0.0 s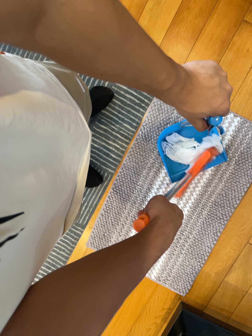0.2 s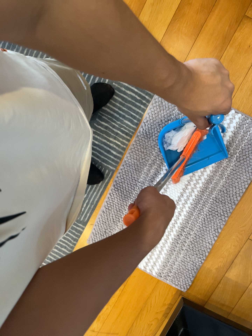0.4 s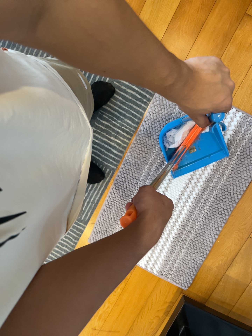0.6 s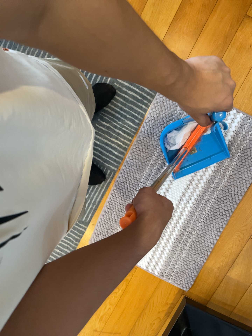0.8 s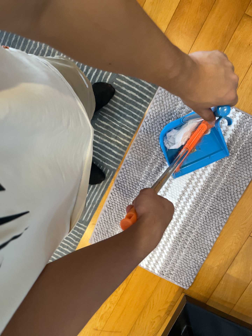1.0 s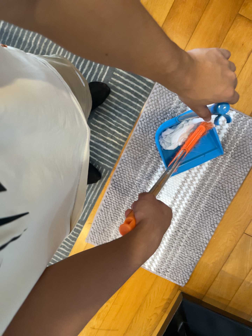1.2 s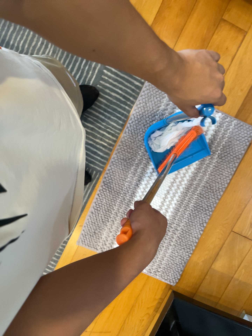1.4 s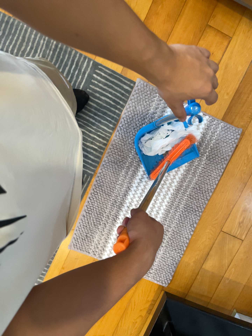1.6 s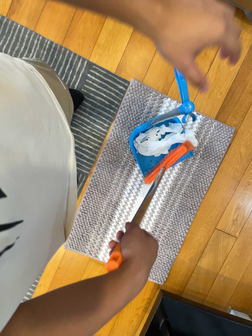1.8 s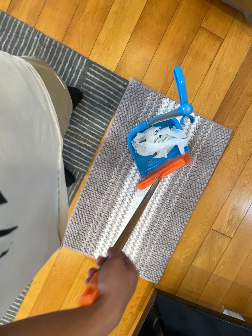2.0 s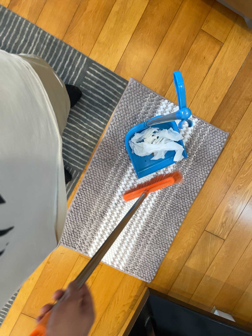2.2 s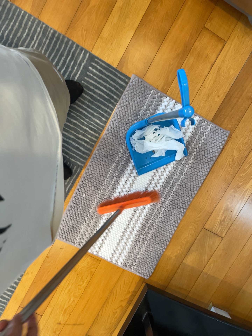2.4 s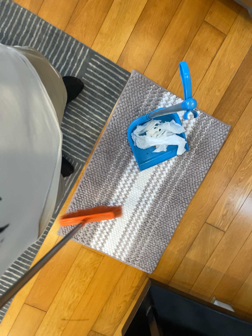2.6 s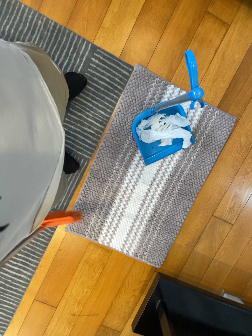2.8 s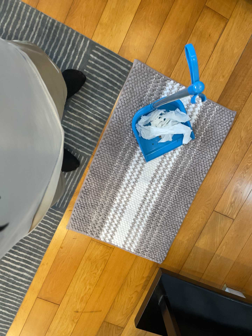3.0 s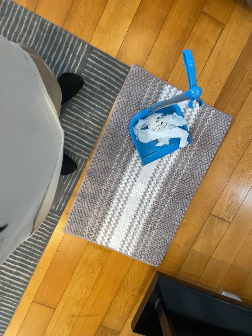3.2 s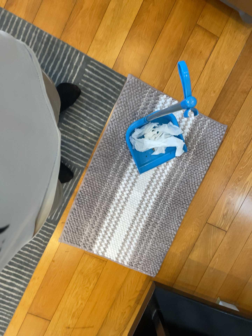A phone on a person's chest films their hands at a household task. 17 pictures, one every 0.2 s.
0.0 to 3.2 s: The camera pans to its right by about 10 degrees. It travels to its left and backward, about 10 cm.
The film runs forward here.
